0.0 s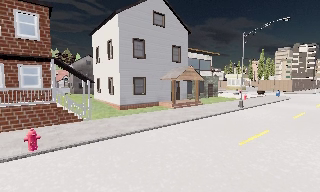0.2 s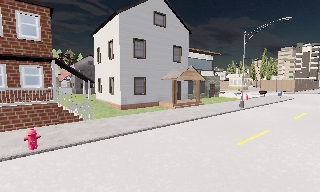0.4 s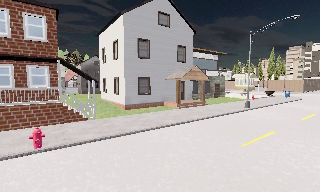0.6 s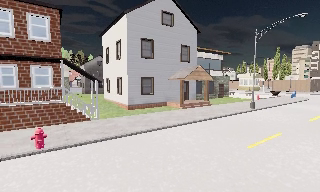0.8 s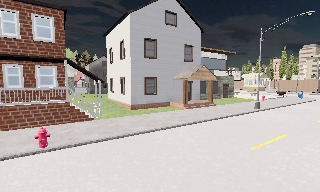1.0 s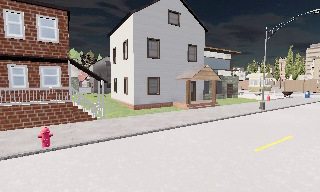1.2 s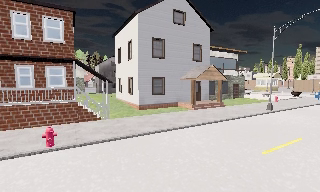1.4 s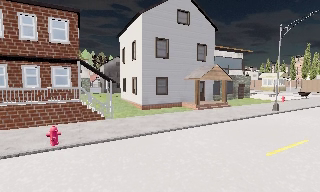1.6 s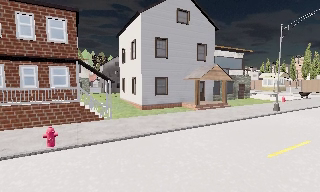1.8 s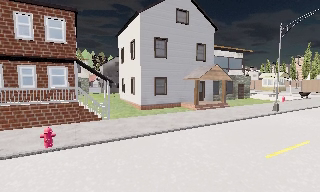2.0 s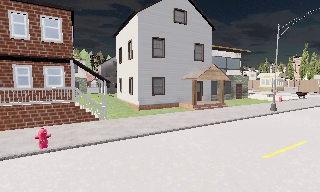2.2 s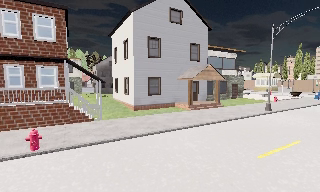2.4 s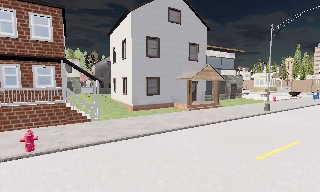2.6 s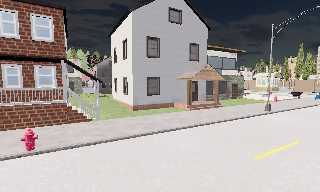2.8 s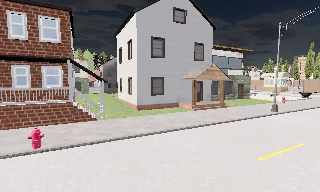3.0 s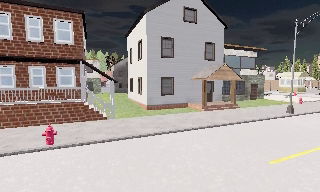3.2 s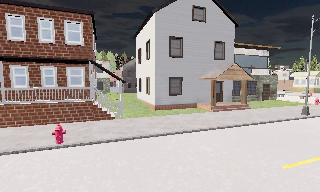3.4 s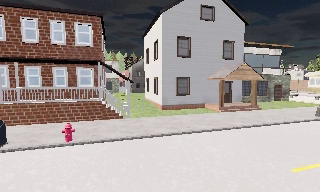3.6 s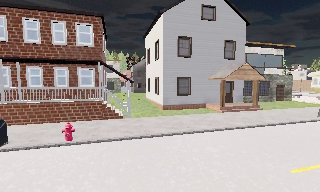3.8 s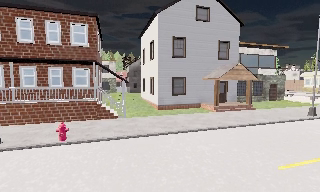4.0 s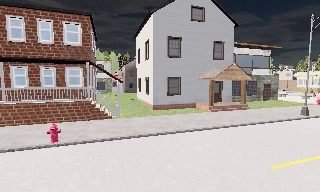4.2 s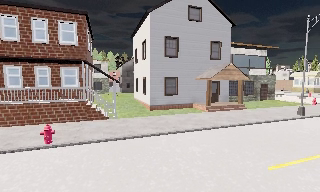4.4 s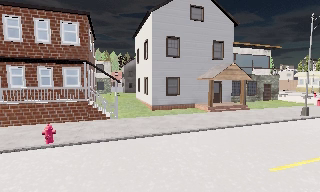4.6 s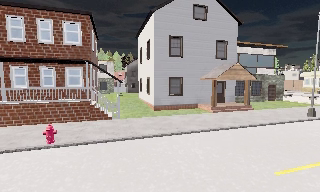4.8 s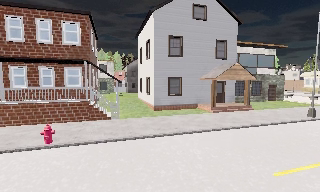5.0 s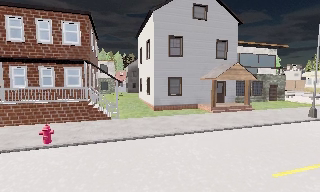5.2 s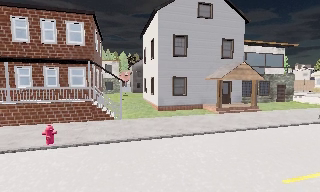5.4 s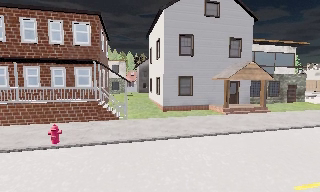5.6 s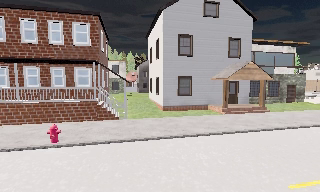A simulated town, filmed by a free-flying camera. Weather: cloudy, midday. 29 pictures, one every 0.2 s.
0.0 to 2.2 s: The camera travels to its right and forward, about 1 m.
2.2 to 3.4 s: The camera swings to its left by about 15 degrees, and the scene slides to the right. It travels to its right, about 0.5 m.
3.4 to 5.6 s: The camera travels to its right and forward, about 1 m.
The film runs forward here.
